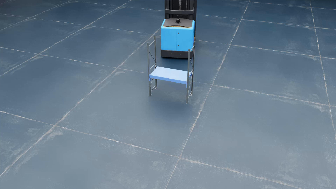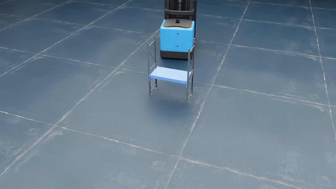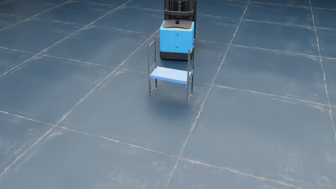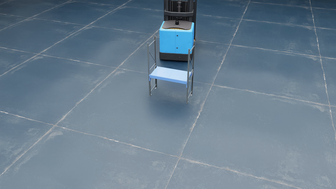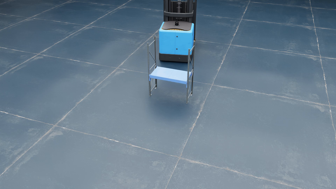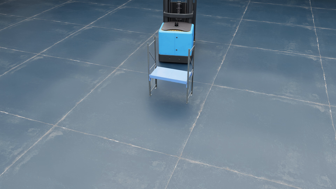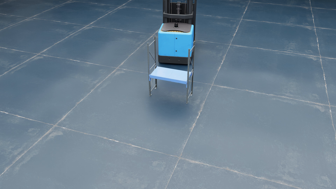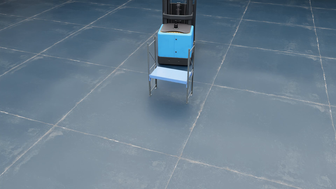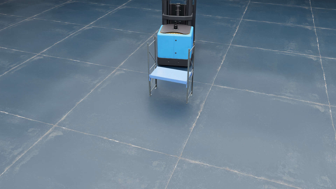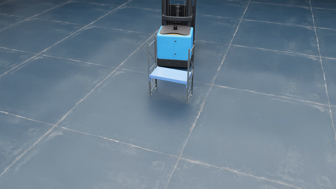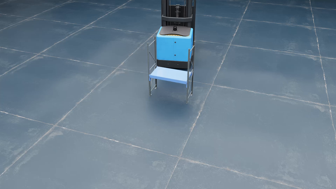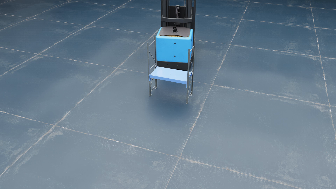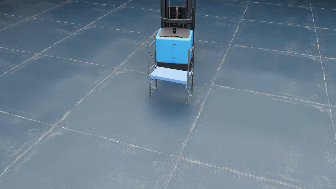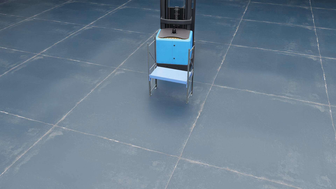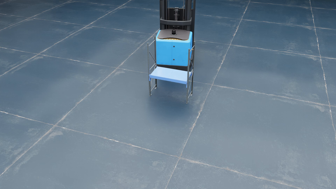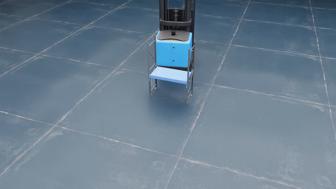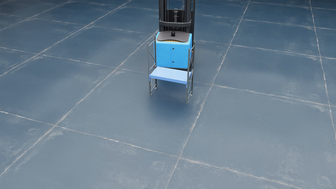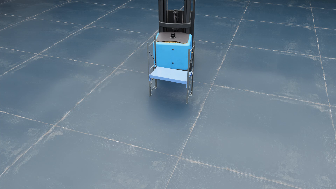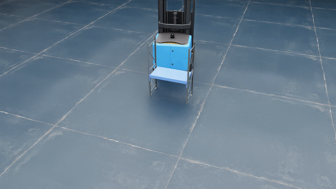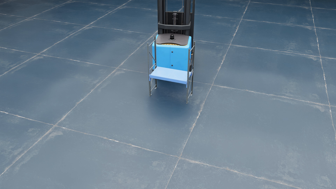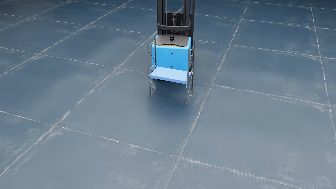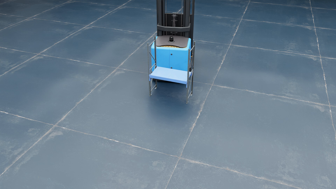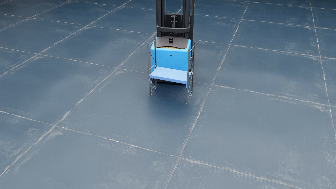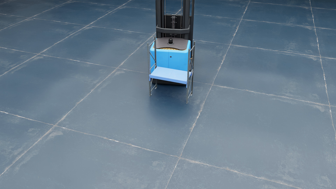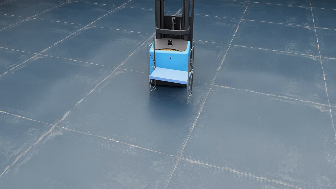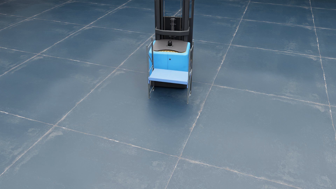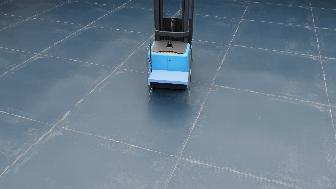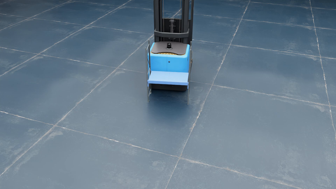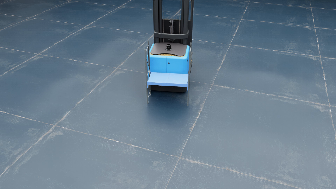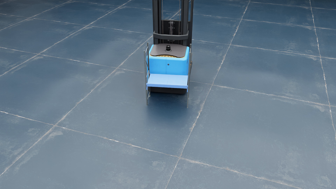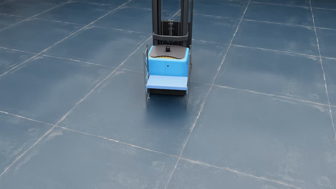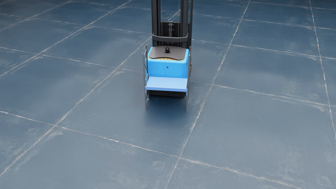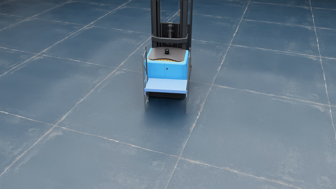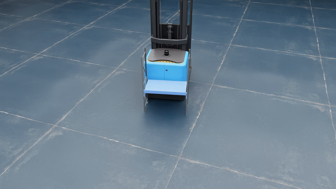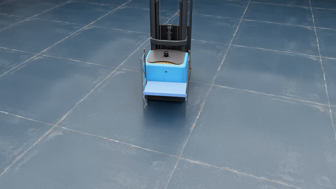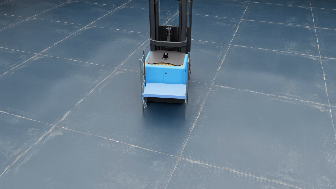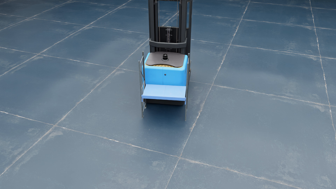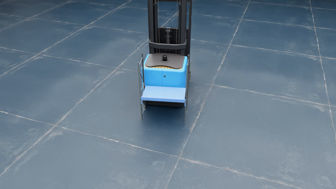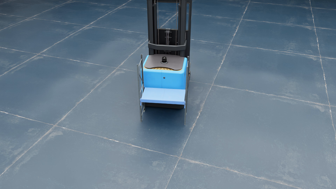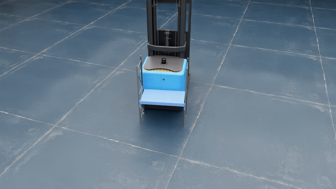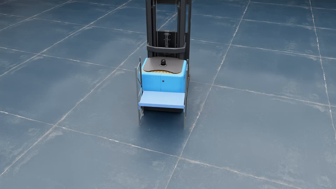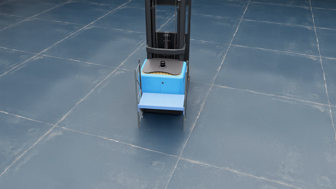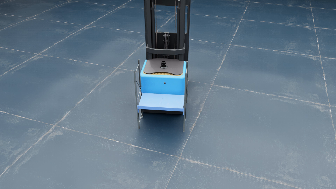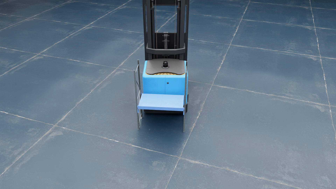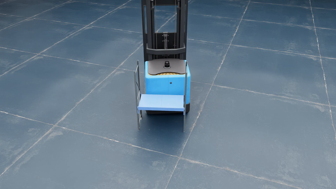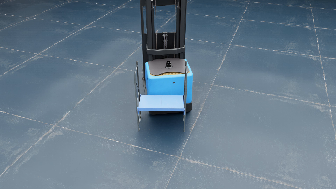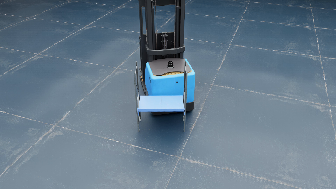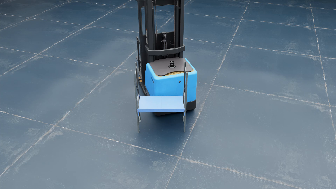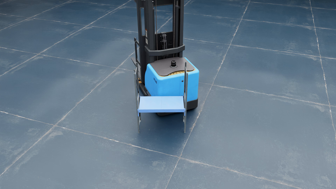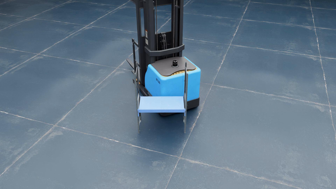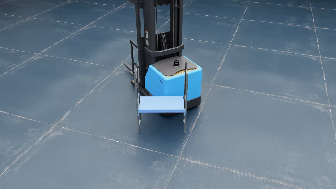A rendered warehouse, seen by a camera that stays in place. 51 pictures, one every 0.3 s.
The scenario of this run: A forklift runs into an object in its way.
